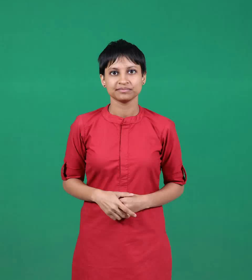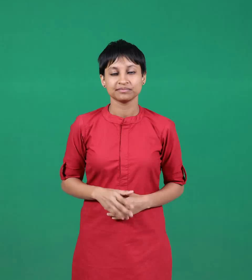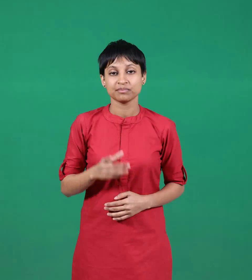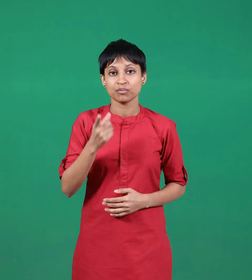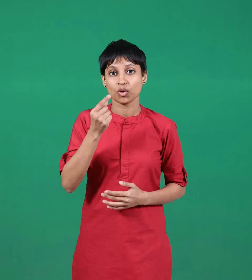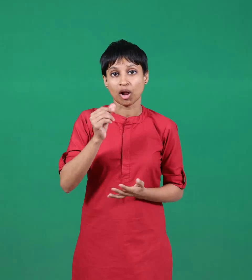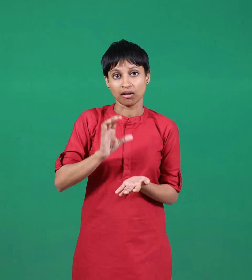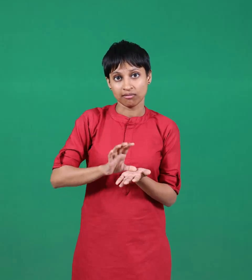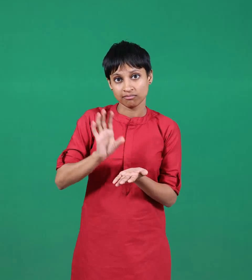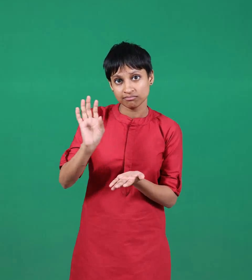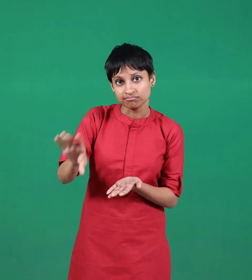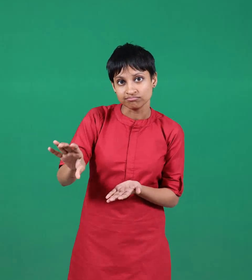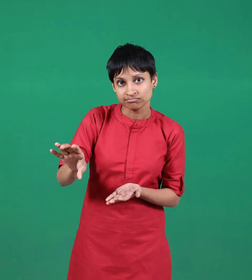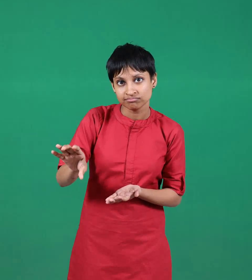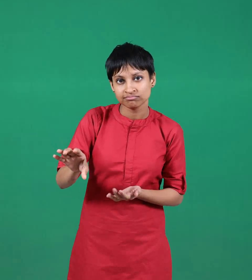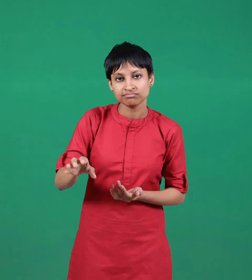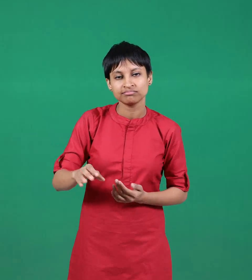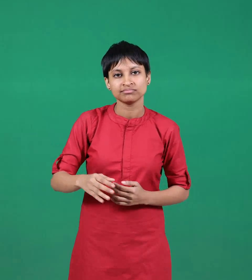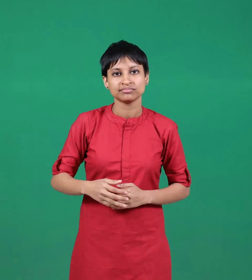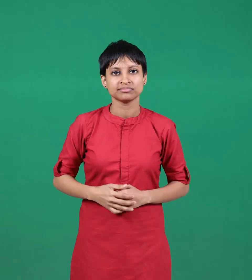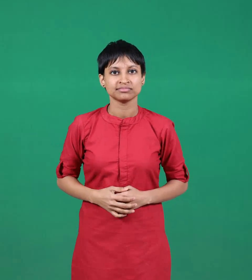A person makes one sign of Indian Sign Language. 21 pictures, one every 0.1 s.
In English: invest
